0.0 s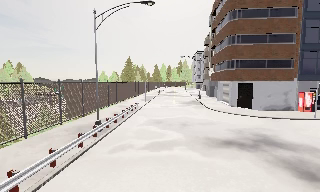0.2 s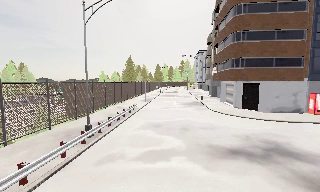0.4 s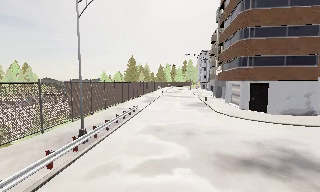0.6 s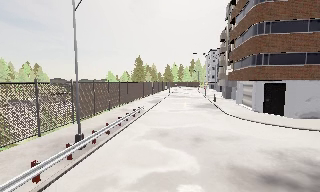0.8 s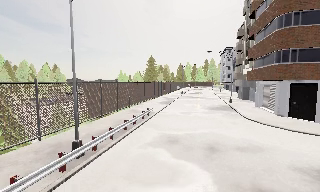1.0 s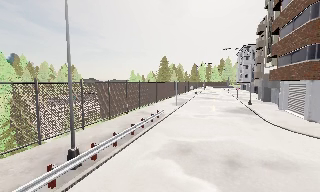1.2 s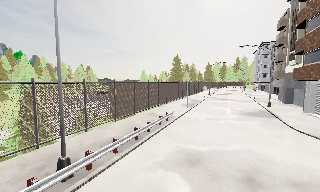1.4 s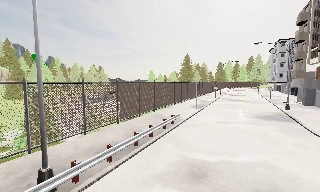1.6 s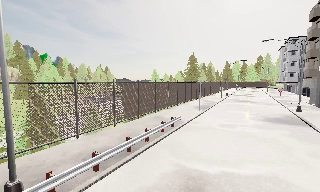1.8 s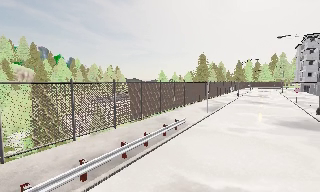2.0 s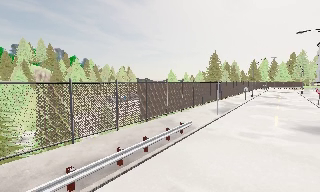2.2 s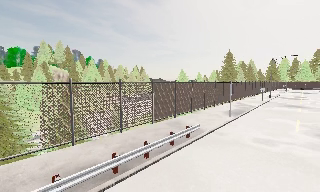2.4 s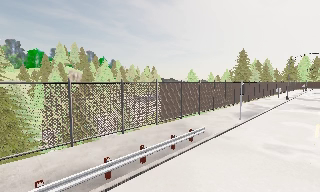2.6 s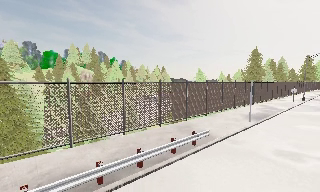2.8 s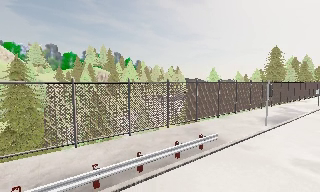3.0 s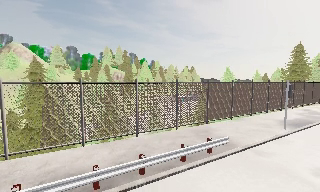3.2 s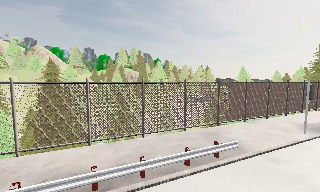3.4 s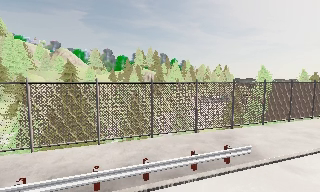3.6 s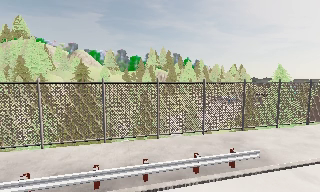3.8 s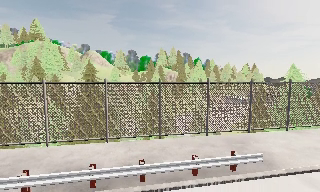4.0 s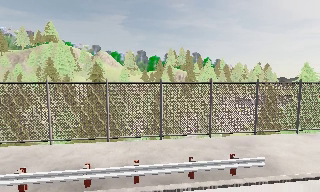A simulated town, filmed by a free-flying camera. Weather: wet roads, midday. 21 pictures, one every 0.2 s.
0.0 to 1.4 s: The camera pans to its left, which is counterclockwise from overhead, by about 20 degrees. It travels forward, about 7 m, so what stands in front looms larger.
1.4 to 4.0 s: The camera pans to its left, which is counterclockwise from overhead, by about 55 degrees. It travels to its right and forward, about 7 m. It loses speed.
The film runs backward here.
